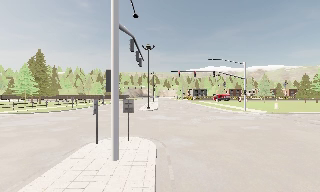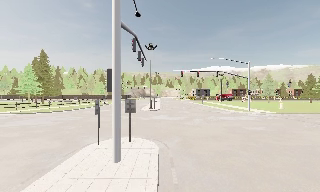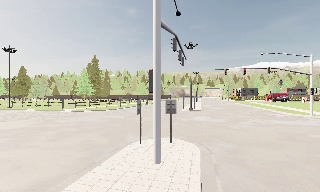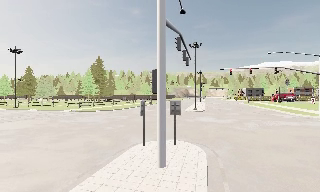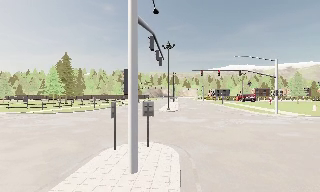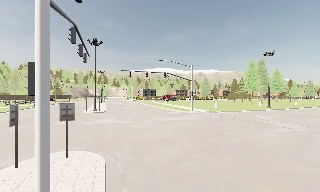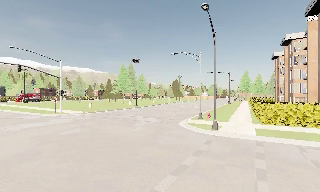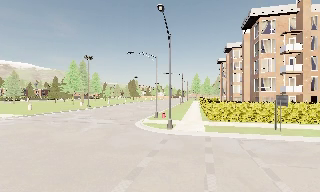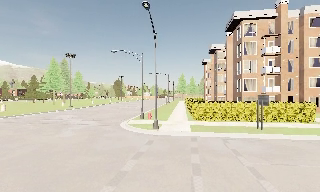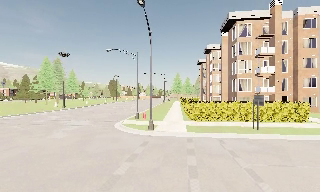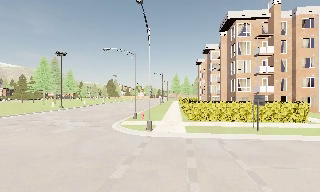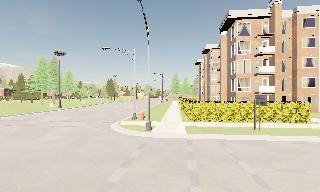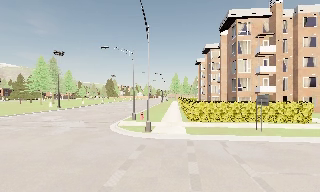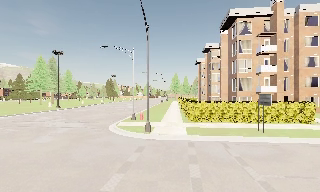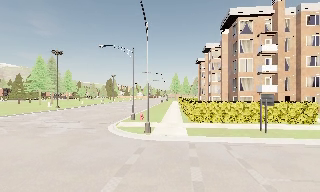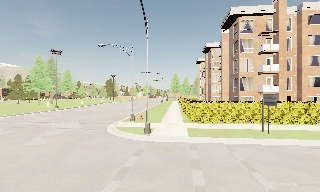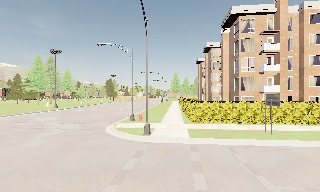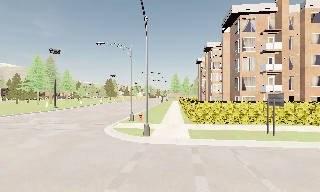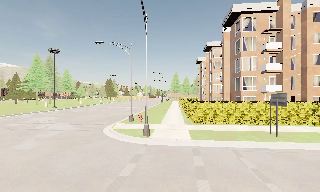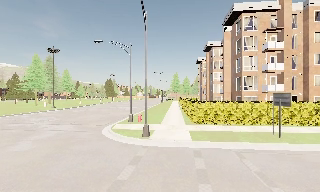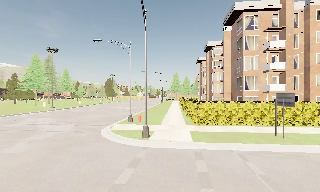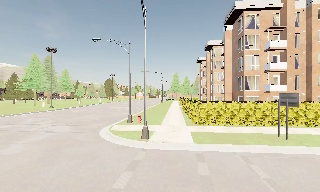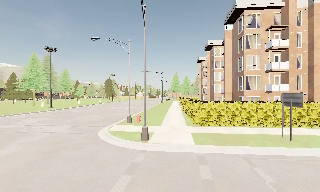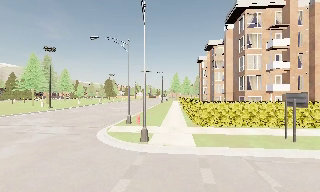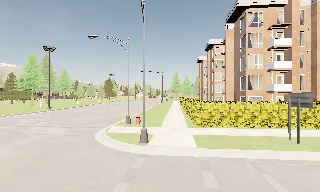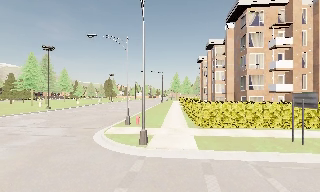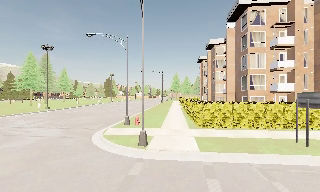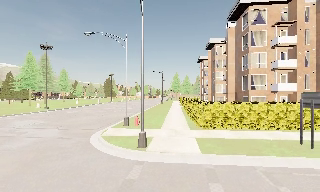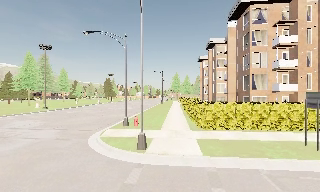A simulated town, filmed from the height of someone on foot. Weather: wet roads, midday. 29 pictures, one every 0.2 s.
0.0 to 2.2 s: The scene slides to the left, as the camera pans about 85 degrees to its right. It travels forward, about 2.5 m.
2.2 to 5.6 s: The camera travels forward, about 4 m, so what stands in front looms larger.
The film runs forward here.
